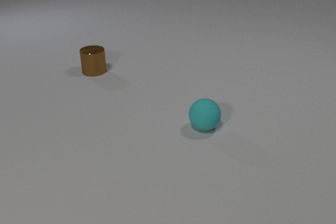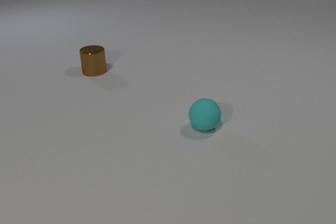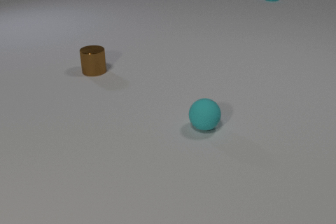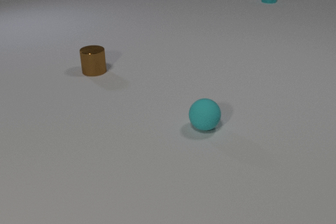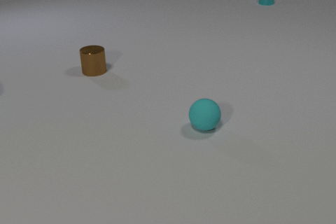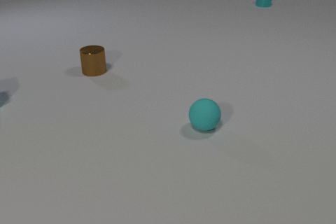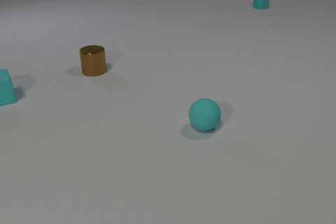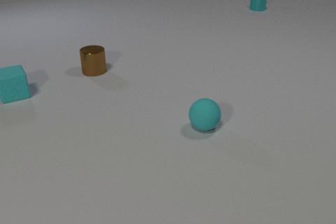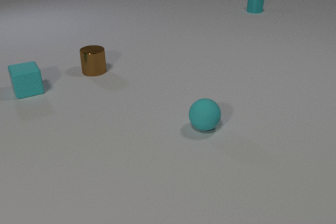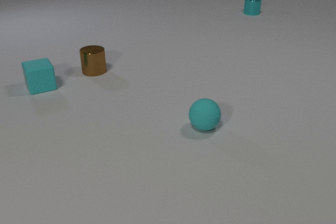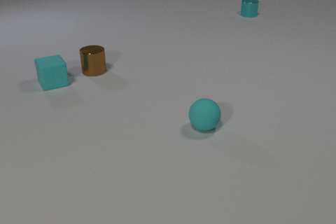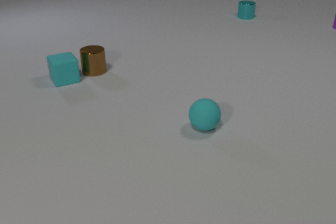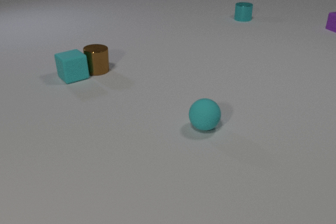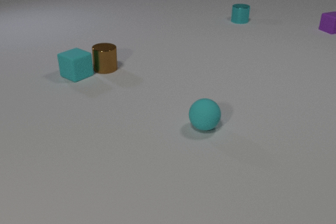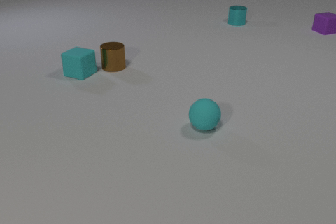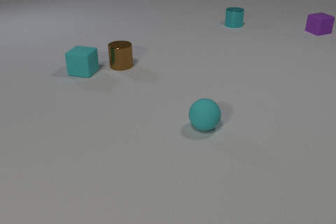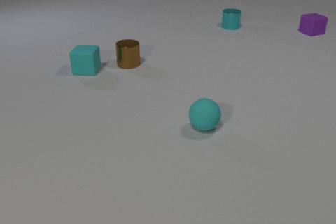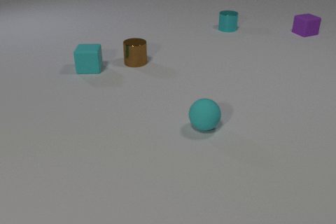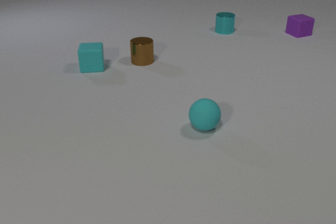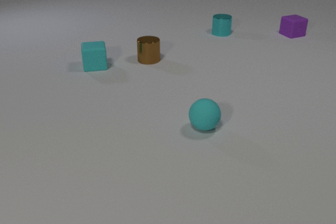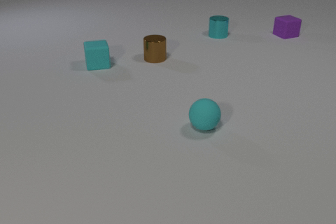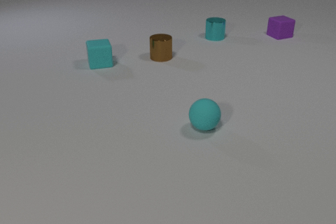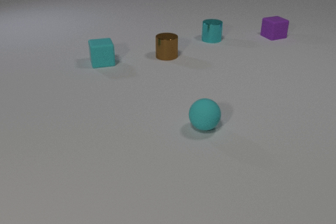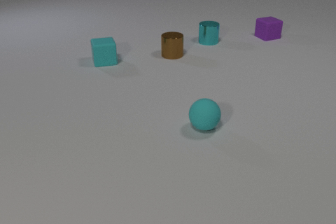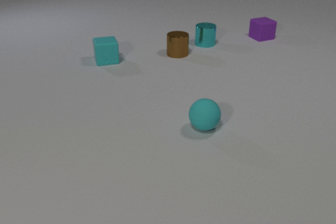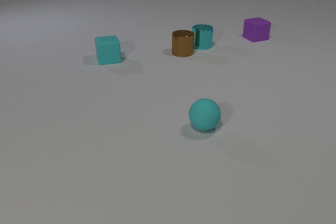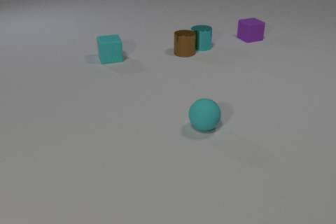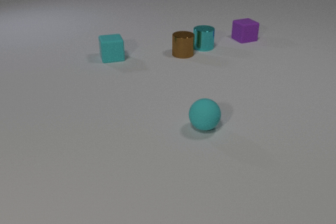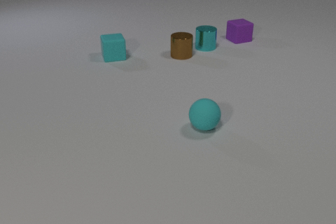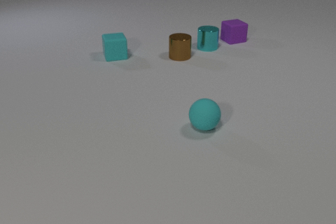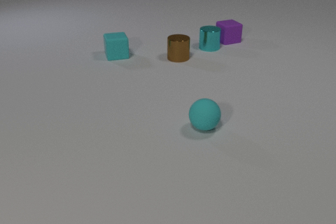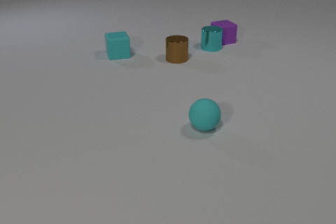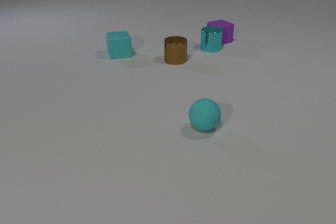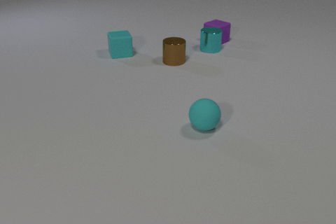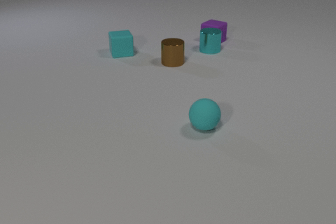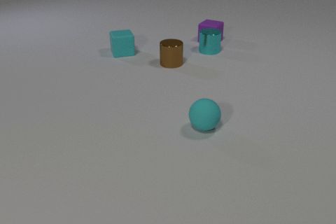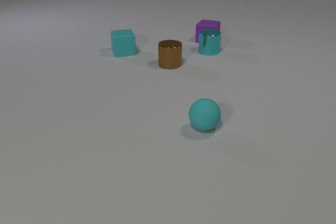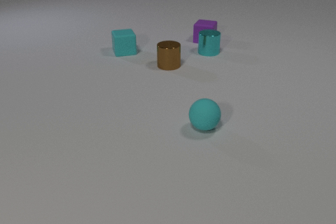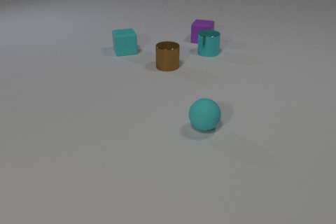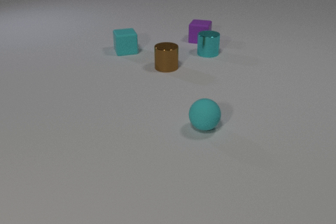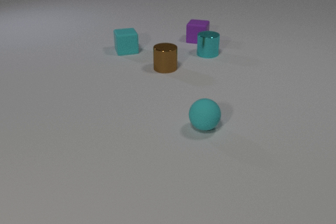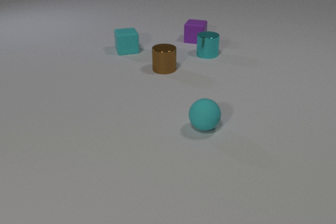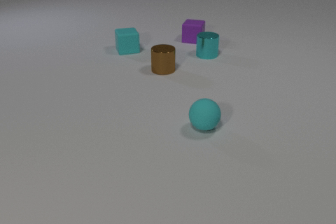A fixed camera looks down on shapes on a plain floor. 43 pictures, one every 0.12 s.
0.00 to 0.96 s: The cyan rubber cube comes in at the left edge, slides to the right. The cyan metal cylinder slides toward the camera.
0.96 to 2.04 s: The cyan rubber cube slides to the right and away from the camera, spins so that its near face slides to the right, counterclockwise seen from above. The brown metal cylinder slides to the right. The cyan metal cylinder slides toward the camera. The purple rubber cube comes in at the right edge, slides to the left and toward the camera. The cyan rubber cube and the brown metal cylinder collide.
2.04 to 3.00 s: The cyan rubber cube slides away from the camera and to the right. The brown metal cylinder slides to the right and away from the camera. The cyan metal cylinder slides toward the camera and to the left. The purple rubber cube slides to the left and toward the camera.
3.00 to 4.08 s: The cyan rubber cube slides away from the camera and to the right. The brown metal cylinder slides toward the camera. The cyan metal cylinder slides toward the camera and to the right. The purple rubber cube slides to the left, spins counterclockwise seen from above by about 30 degrees, its near face sliding to the right. The brown metal cylinder and the cyan metal cylinder collide. The cyan metal cylinder and the purple rubber cube collide.
4.08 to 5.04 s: The cyan rubber cube slides away from the camera and to the right. The brown metal cylinder slides toward the camera and to the left. The cyan metal cylinder slides toward the camera. The purple rubber cube slides to the left, spins counterclockwise seen from above by about 15 degrees, its near face sliding to the right.
What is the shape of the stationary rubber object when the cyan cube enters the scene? sphere.
Are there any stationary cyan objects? yes.
What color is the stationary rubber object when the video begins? cyan.
